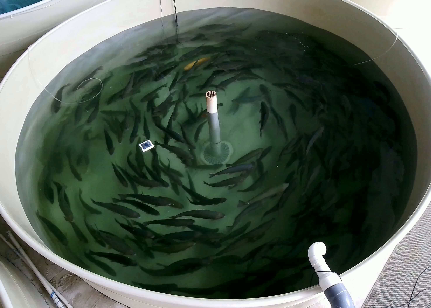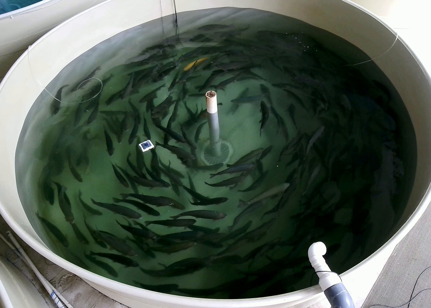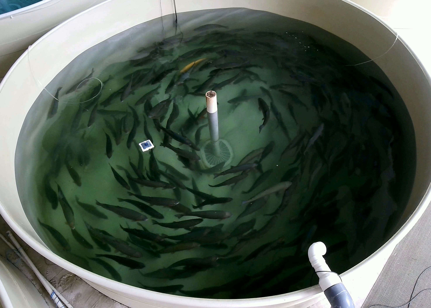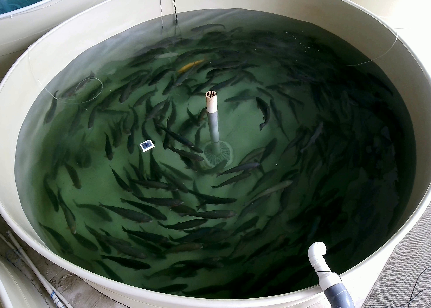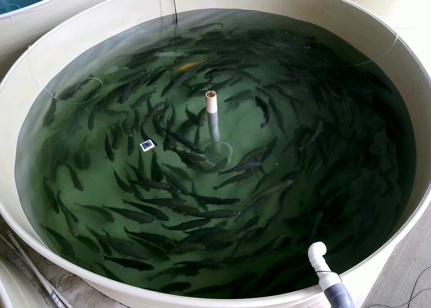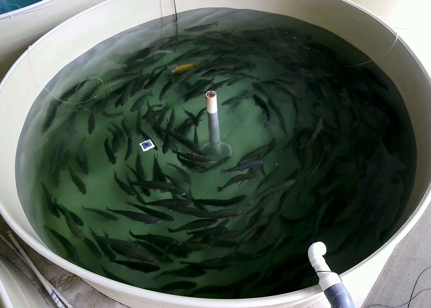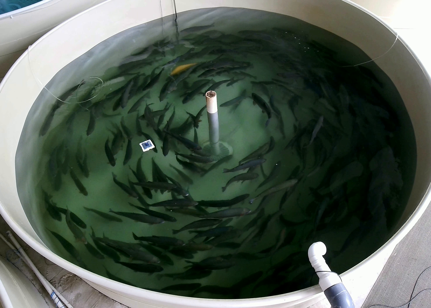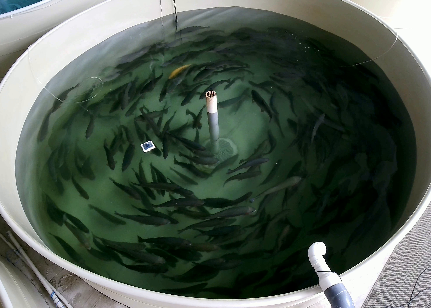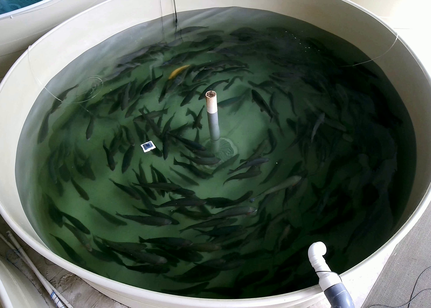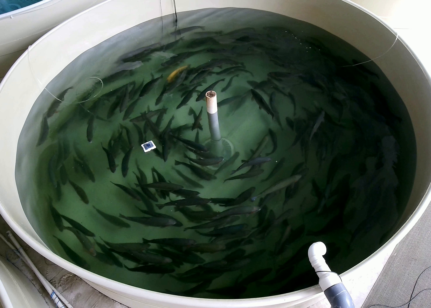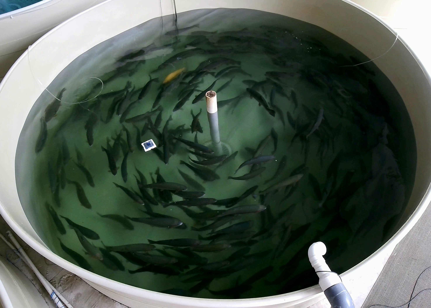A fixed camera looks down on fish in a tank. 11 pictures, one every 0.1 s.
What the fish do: Normal cruising.
